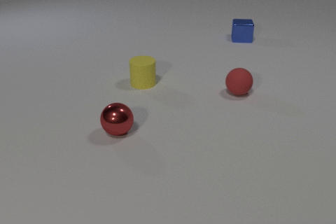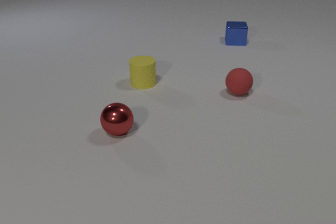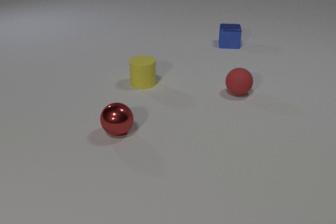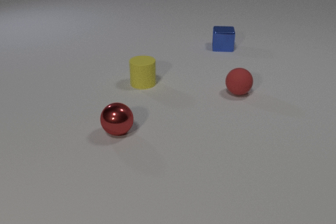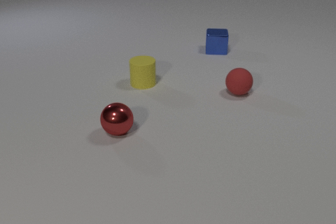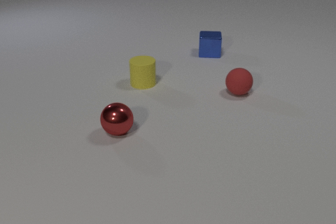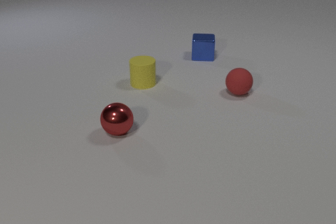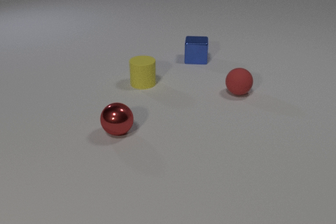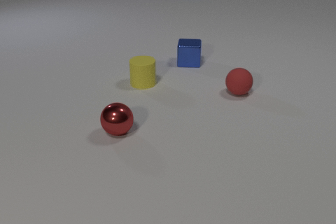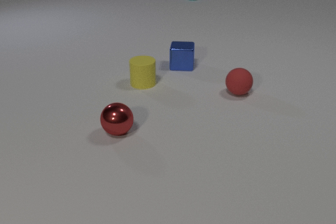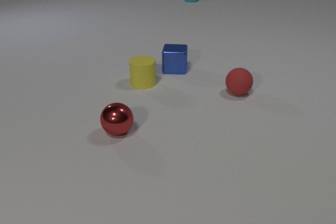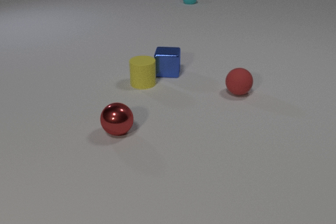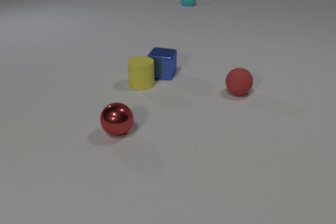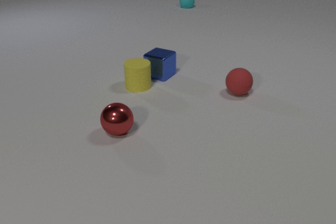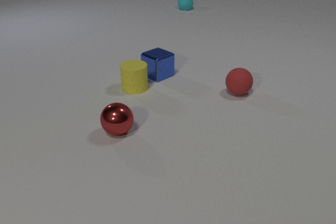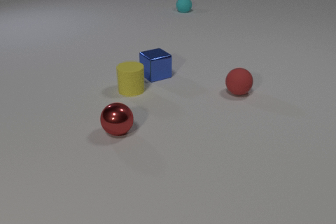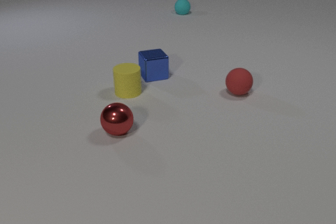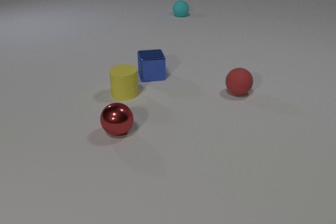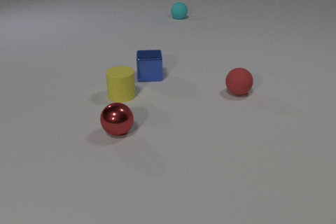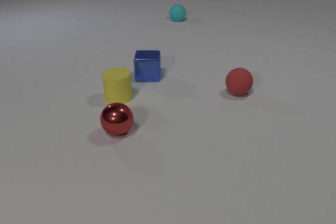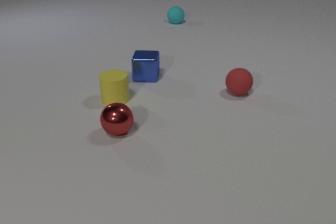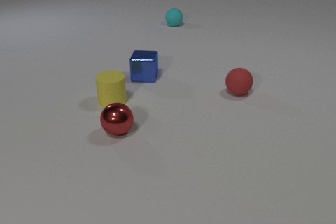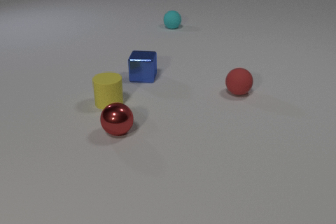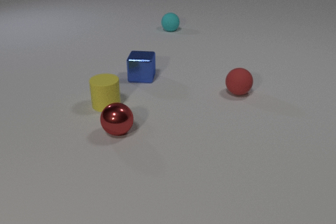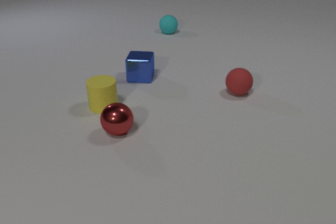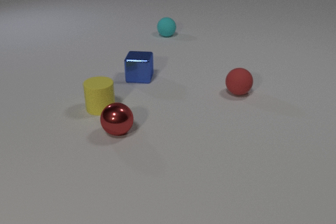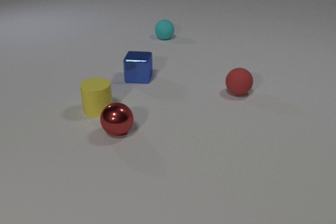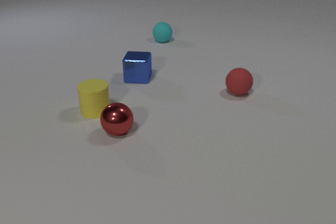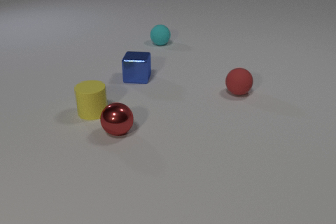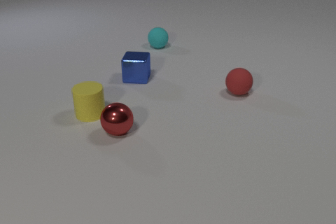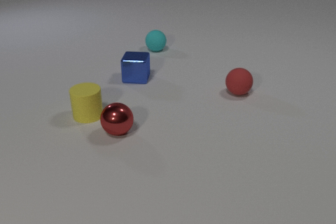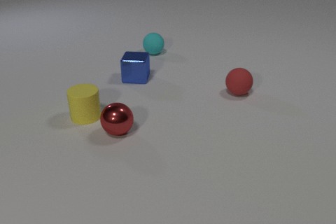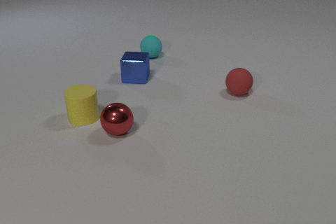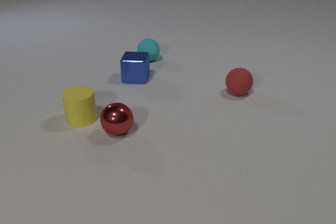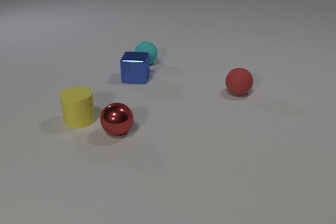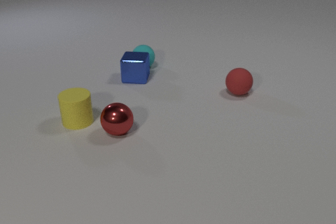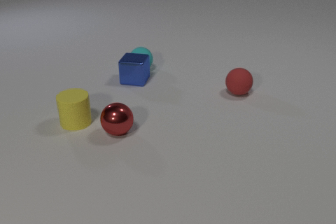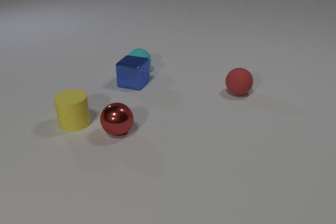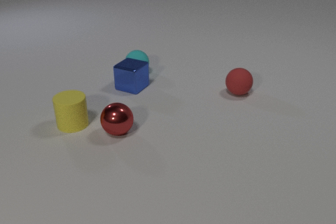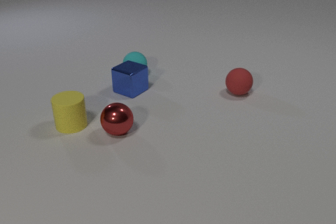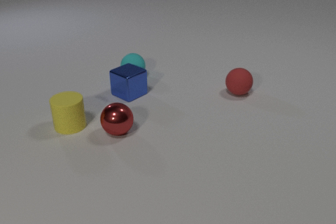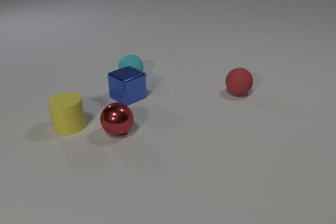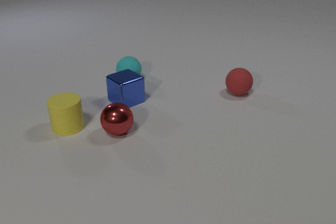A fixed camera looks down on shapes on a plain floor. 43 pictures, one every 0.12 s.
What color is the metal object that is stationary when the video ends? red.
How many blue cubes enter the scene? 0.
What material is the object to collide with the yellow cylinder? metal.
0.00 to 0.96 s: The blue metal cube slides toward the camera and to the left.
0.96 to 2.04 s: The blue metal cube slides to the left and toward the camera, spins clockwise seen from above by about 75 degrees, its near face sliding to the left. The yellow rubber cylinder slides toward the camera and to the left. The cyan rubber sphere comes in at the top edge, rolls toward the camera. The blue metal cube and the yellow rubber cylinder collide.
2.04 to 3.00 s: The blue metal cube slides to the left. The yellow rubber cylinder slides toward the camera and to the left. The cyan rubber sphere rolls toward the camera.
3.00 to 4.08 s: The yellow rubber cylinder slides to the left and toward the camera. The cyan rubber sphere rolls toward the camera.
4.08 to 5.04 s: The blue metal cube slides toward the camera, spins so that its near face slides to the left, clockwise seen from above. The yellow rubber cylinder slides to the left and toward the camera. The cyan rubber sphere rolls toward the camera and to the left. The blue metal cube and the cyan rubber sphere collide.
